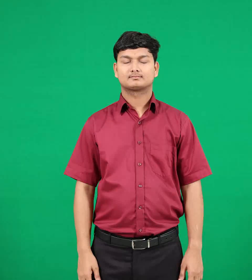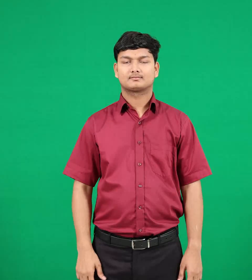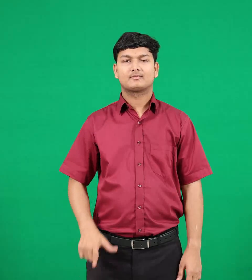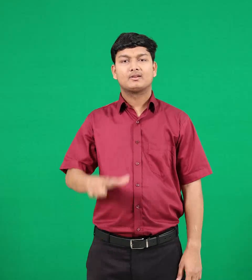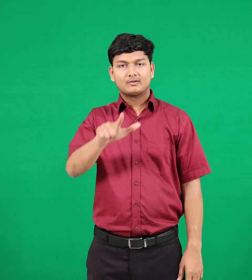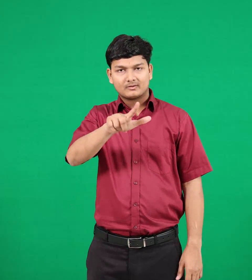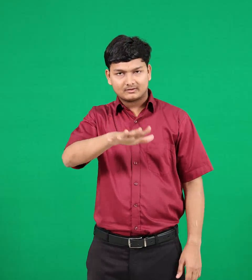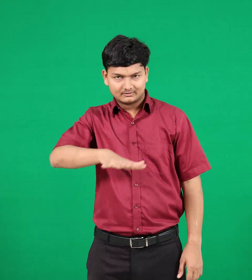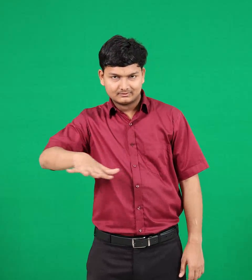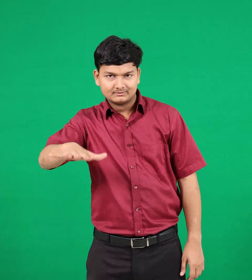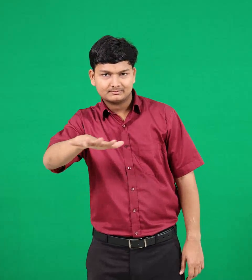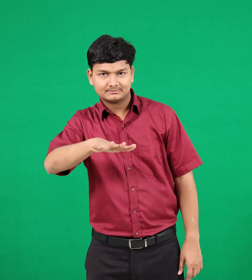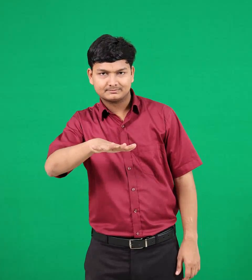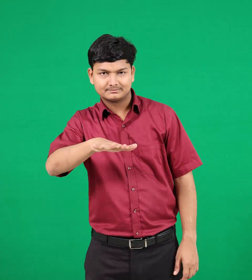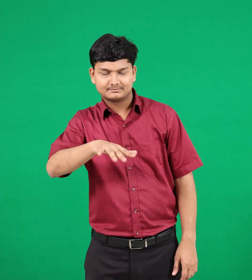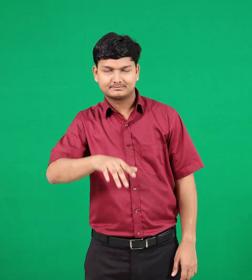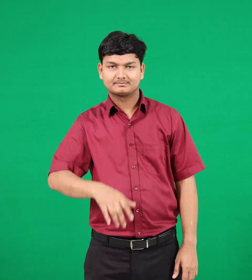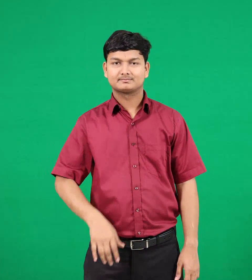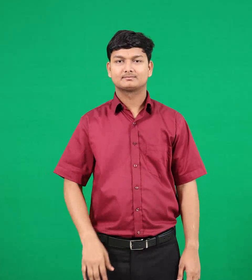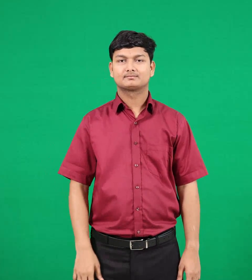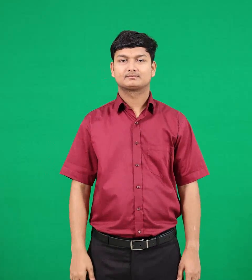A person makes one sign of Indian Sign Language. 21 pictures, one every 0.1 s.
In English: local
